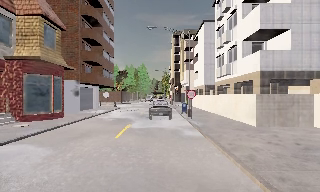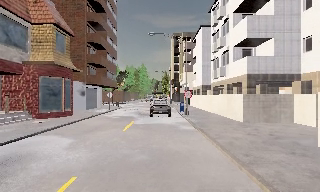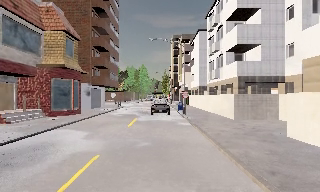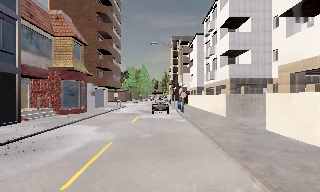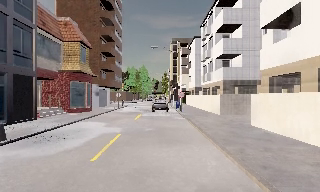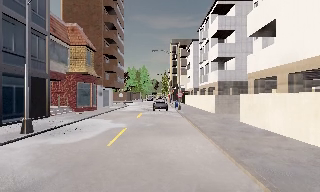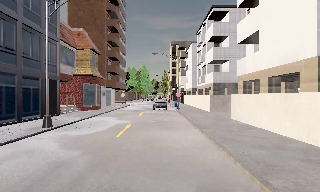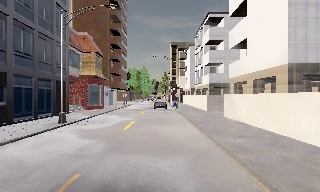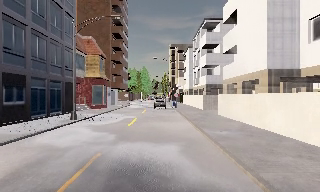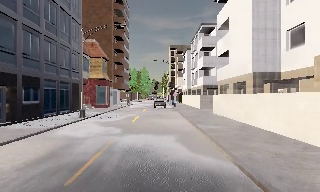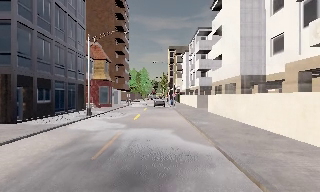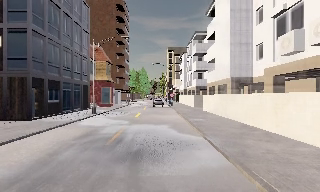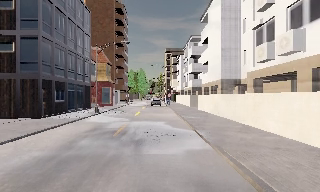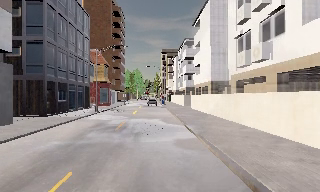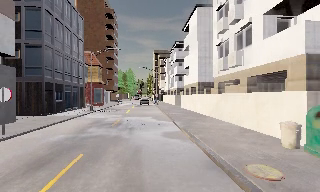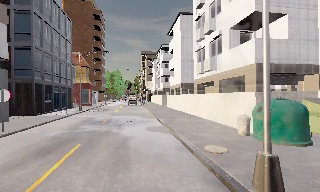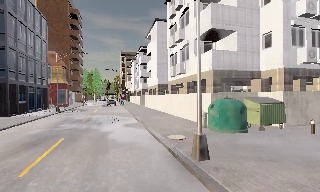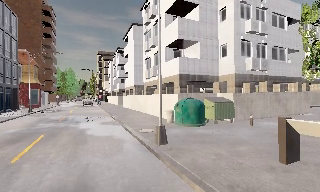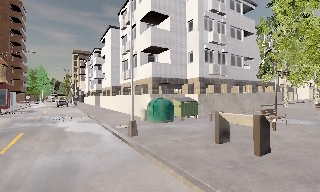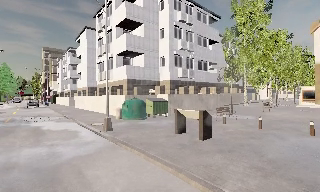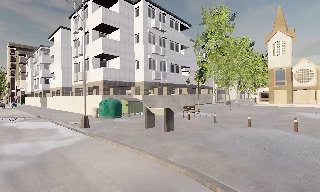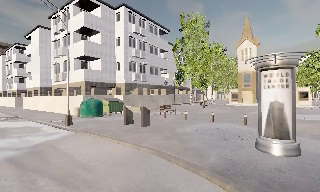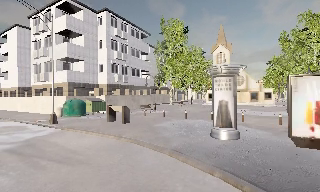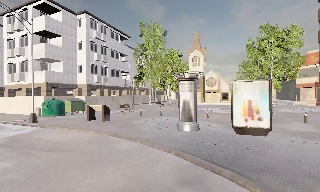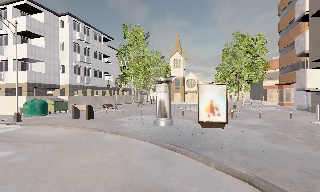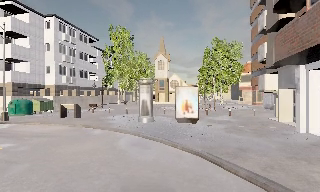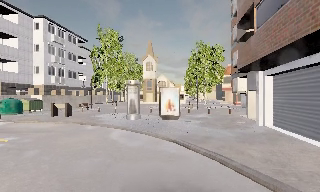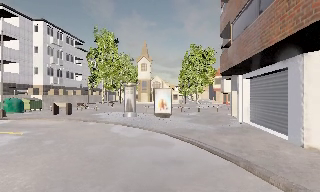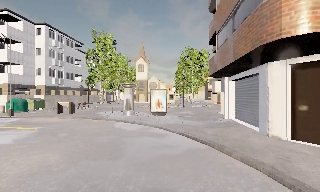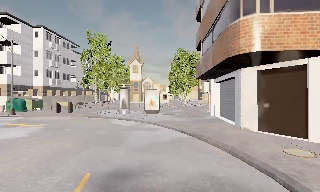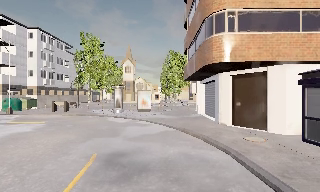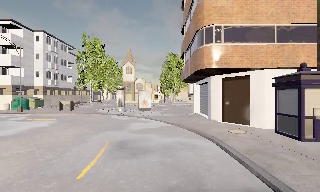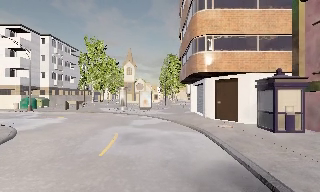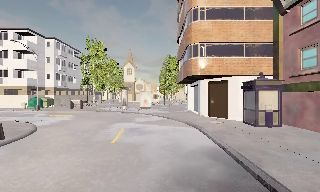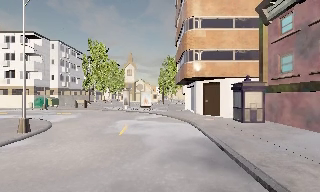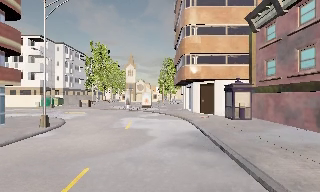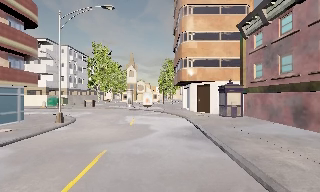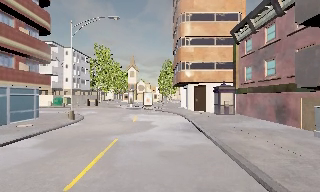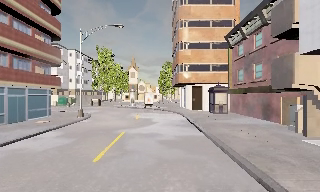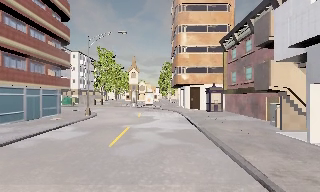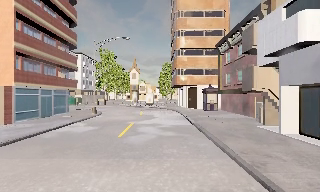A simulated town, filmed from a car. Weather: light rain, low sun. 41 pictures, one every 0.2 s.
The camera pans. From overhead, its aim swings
clockwise.
The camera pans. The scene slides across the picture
to the left.
0.0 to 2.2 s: The camera travels backward, about 15 m, so what stands in front gets smaller.
2.2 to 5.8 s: The camera swings to its right by about 85 degrees, and the scene slides to the left. It travels backward, about 25 m.
5.8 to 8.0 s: The camera travels backward, about 15 m, so what stands in front gets smaller.
The film runs backward here.
